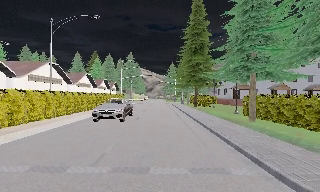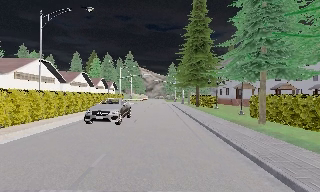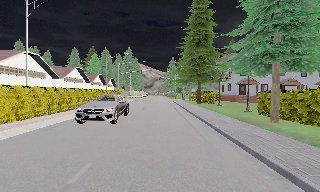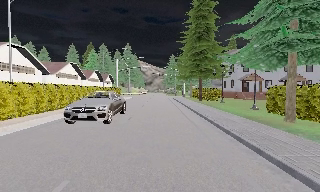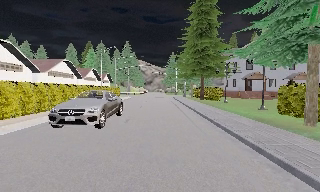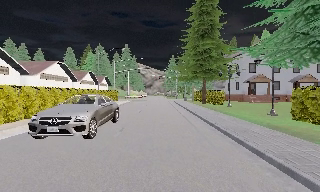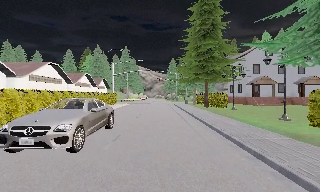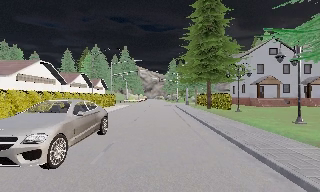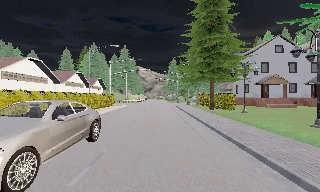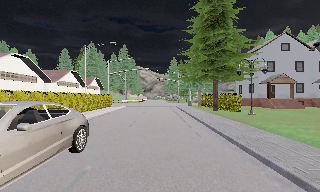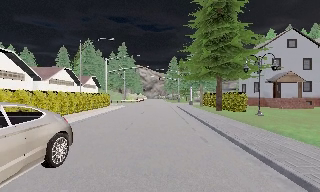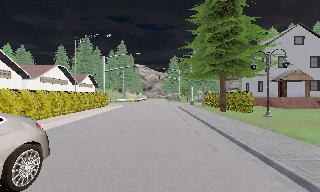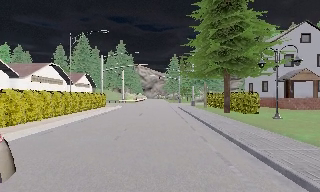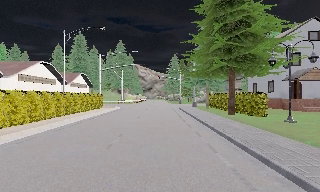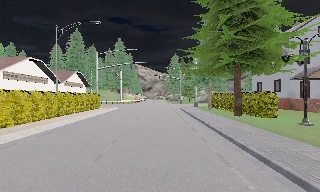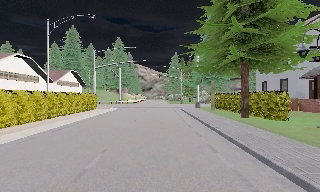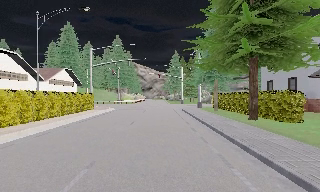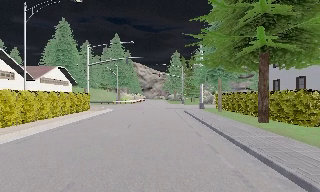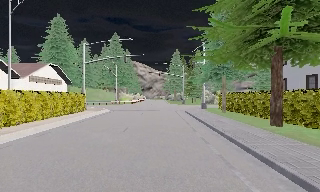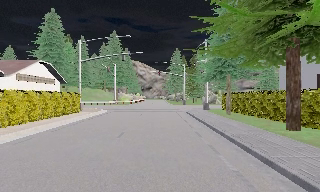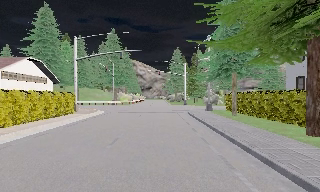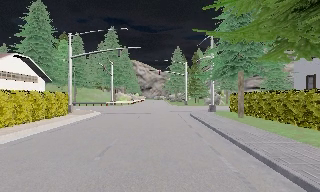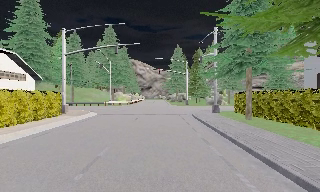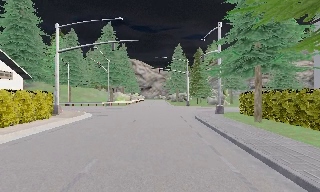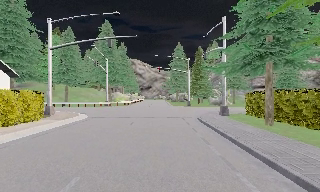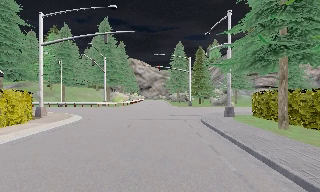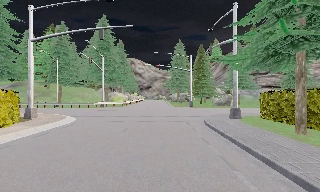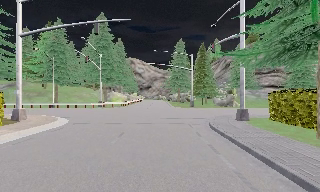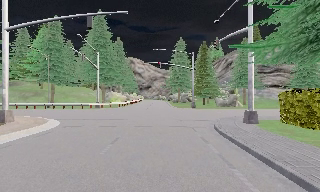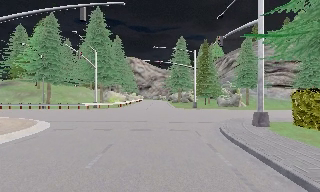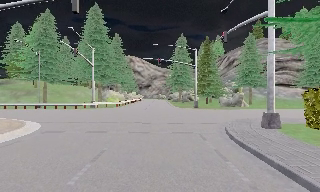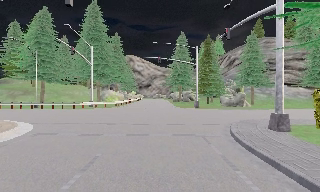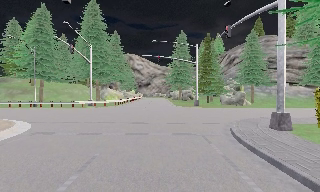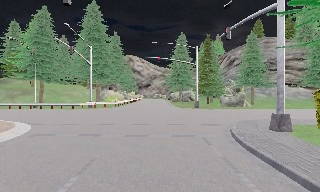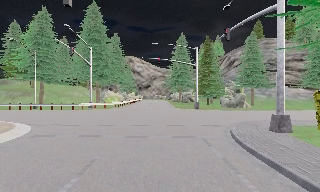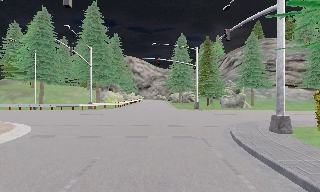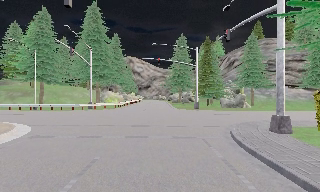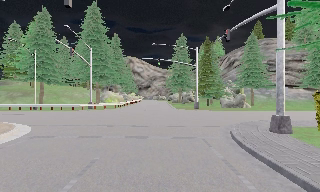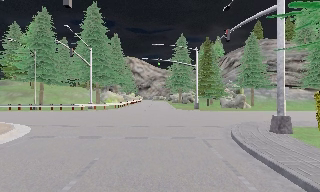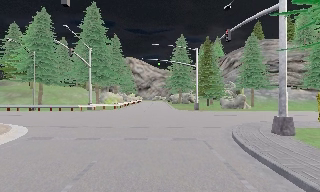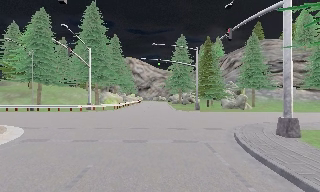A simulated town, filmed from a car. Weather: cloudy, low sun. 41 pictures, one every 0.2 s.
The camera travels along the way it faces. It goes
forward.
0.0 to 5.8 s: The camera travels forward, about 30 m, so what stands in front looms larger.
5.8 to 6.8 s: The camera travels forward, about 1.5 m, so what stands in front looms larger. It loses speed.
6.8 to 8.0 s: The camera shifts only a little, or ends up much as it began.
The film runs forward here.
